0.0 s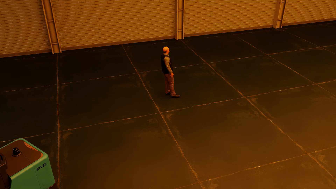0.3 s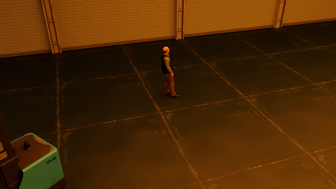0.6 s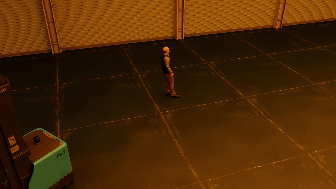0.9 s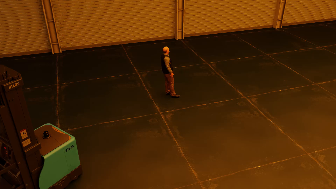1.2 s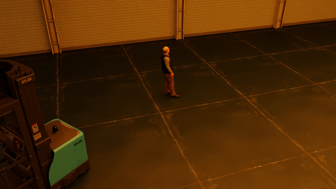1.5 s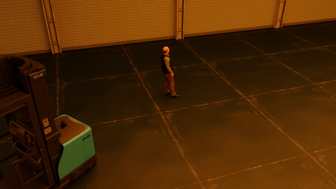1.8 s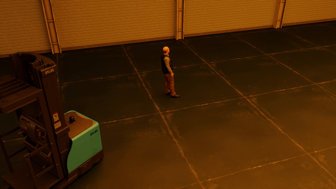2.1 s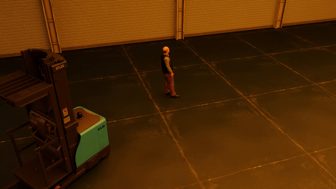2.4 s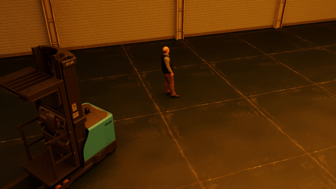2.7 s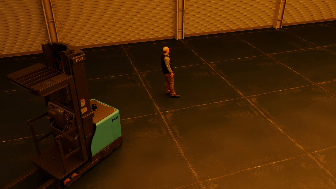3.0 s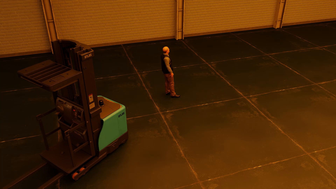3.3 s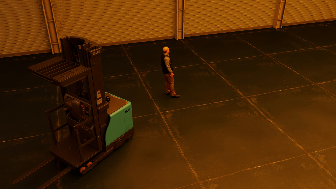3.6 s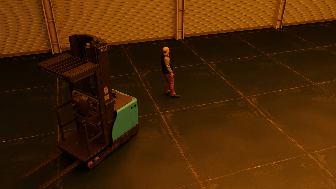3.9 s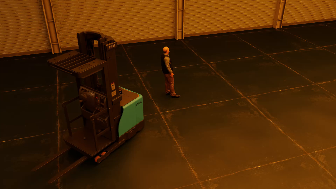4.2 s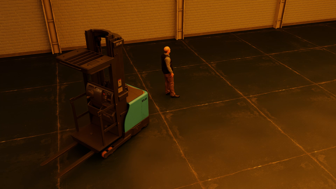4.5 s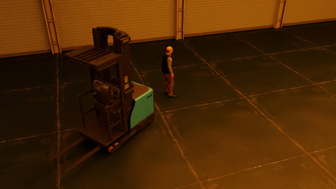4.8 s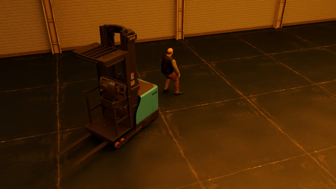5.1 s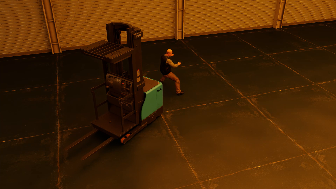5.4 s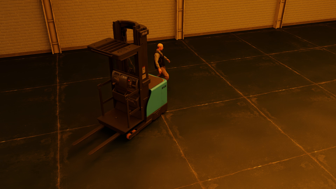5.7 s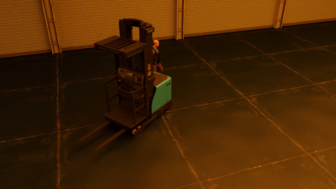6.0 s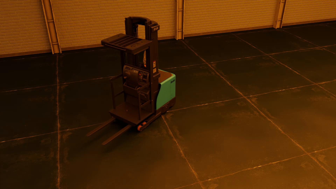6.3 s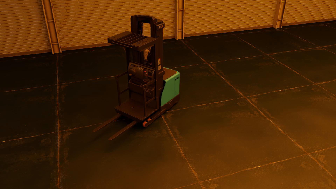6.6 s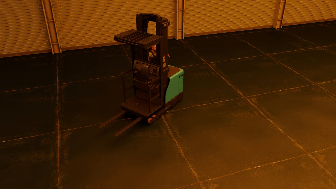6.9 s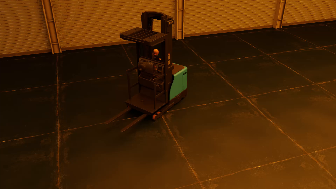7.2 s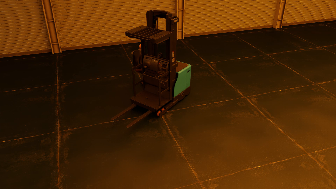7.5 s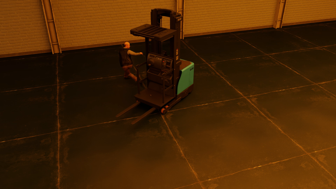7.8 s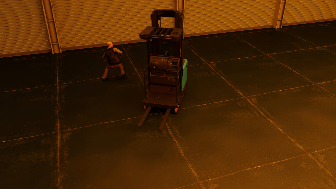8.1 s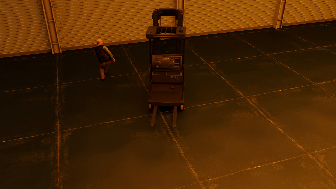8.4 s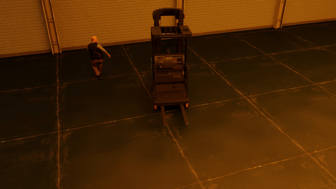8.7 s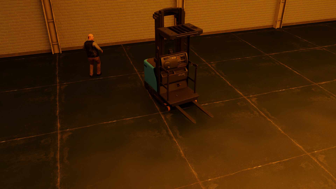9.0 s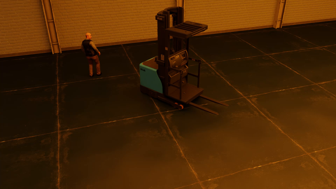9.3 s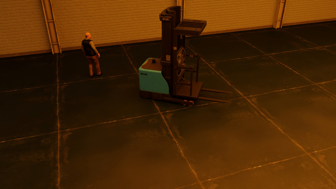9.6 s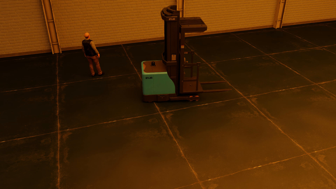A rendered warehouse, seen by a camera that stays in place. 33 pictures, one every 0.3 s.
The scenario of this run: Near miss between a forklift and a person.
